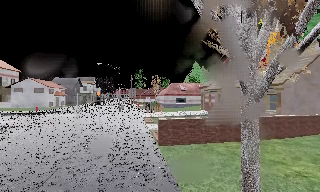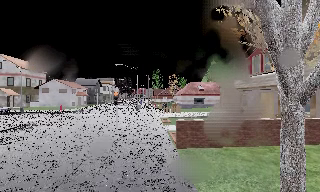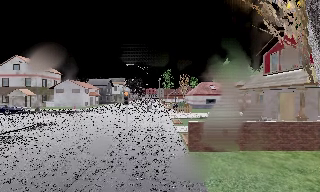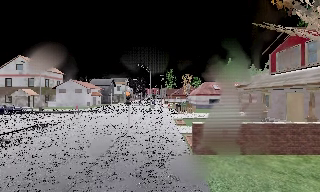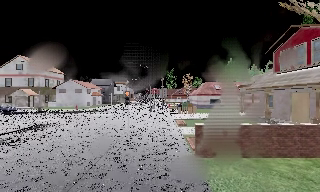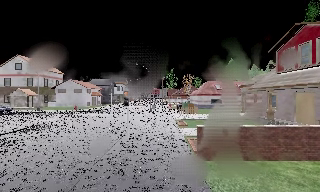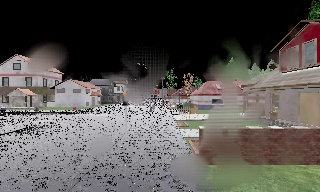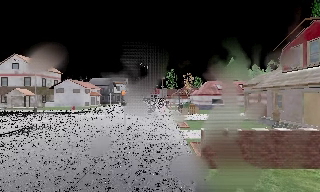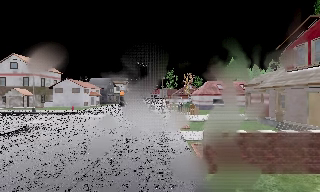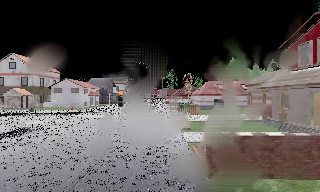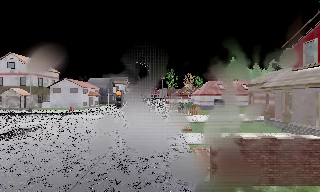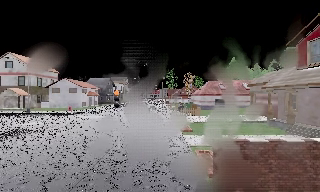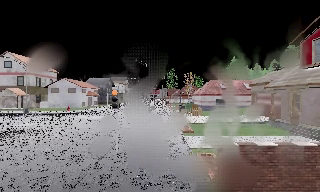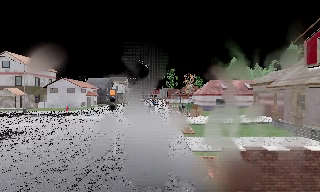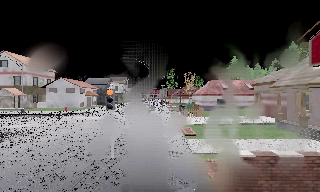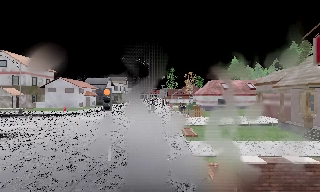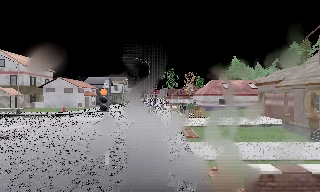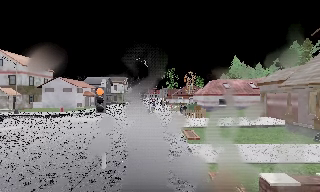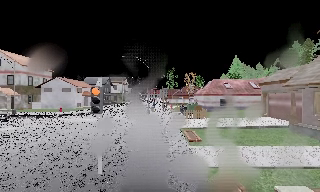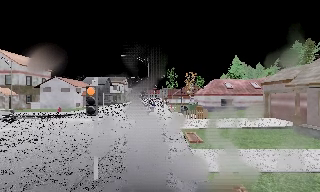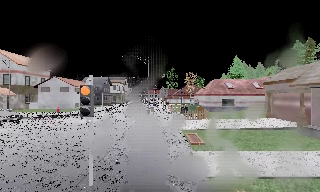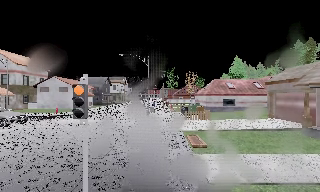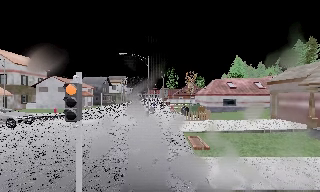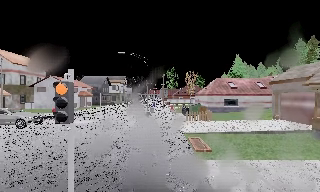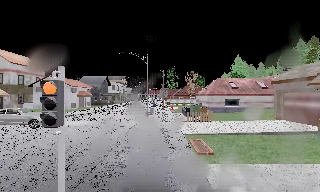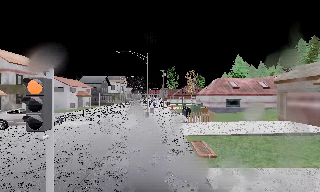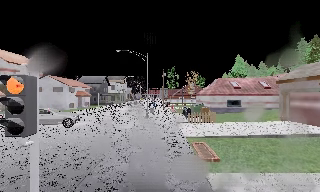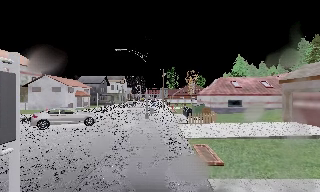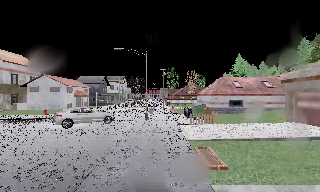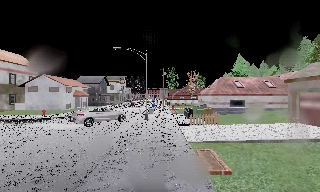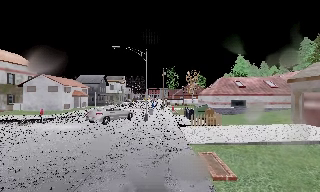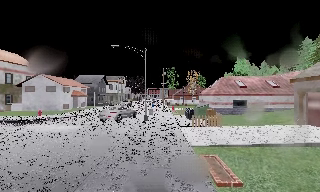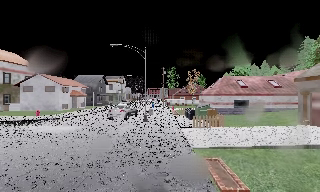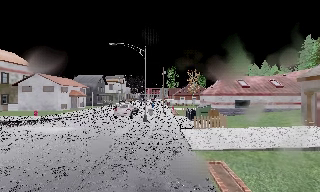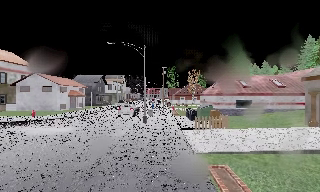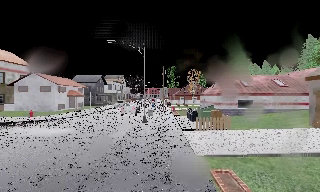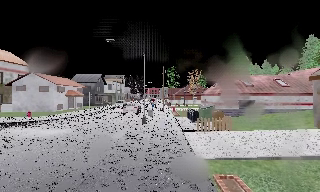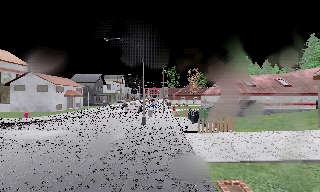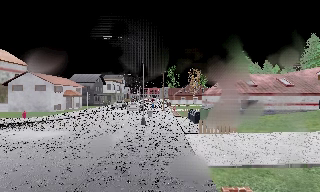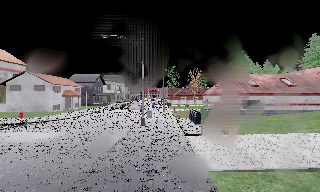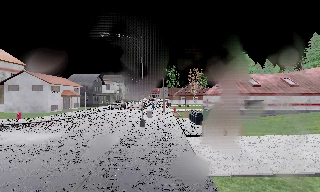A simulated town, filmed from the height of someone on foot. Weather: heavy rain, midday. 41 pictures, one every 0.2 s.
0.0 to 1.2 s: The camera swings to its left by about 10 degrees, and the scene slides to the right. It travels forward, about 2 m, so what stands in front looms larger.
1.2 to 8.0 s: The camera travels forward, about 12 m, so what stands in front looms larger.
The film runs forward here.
